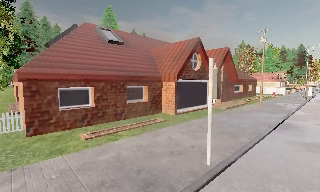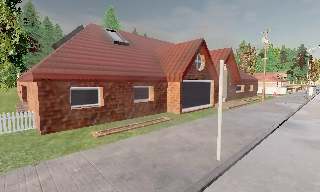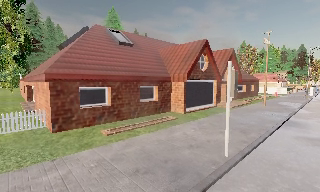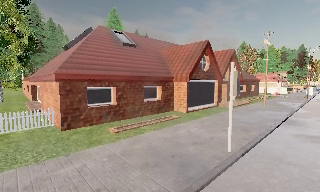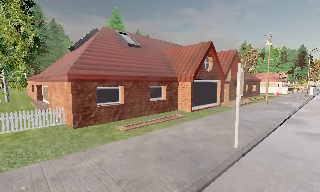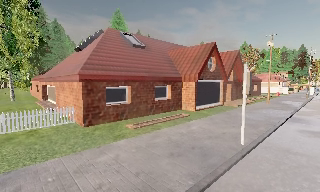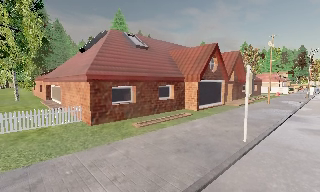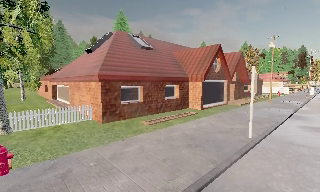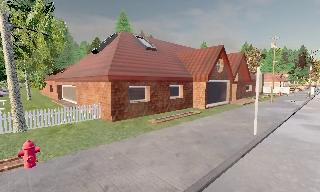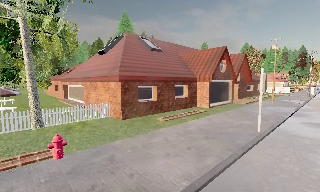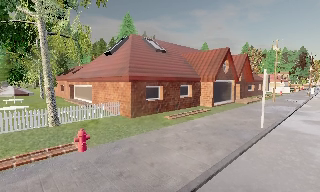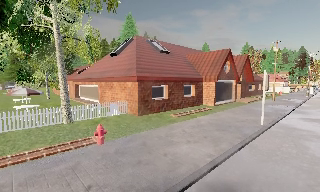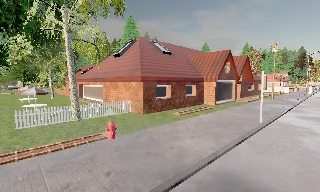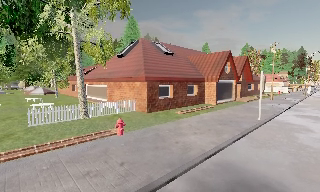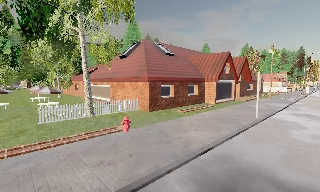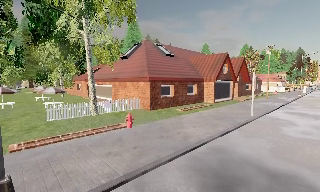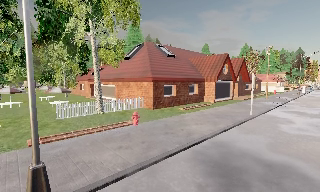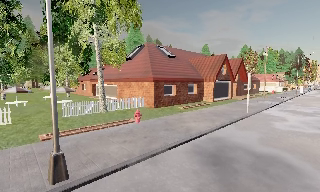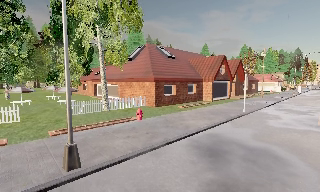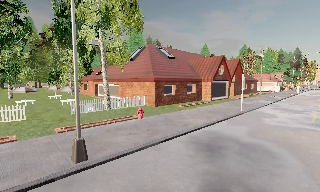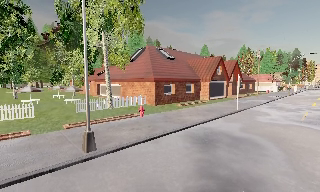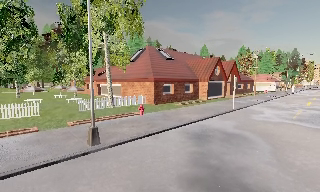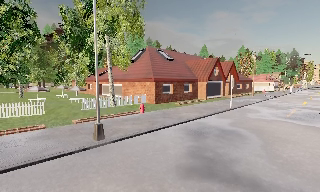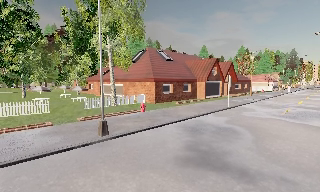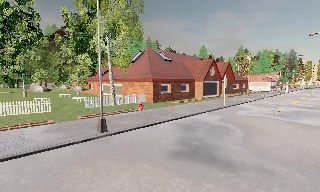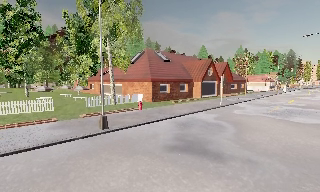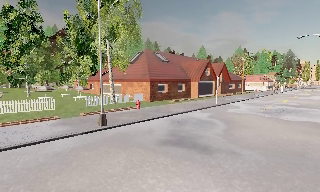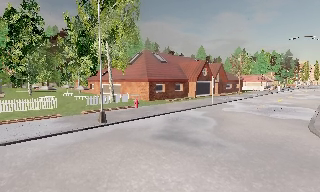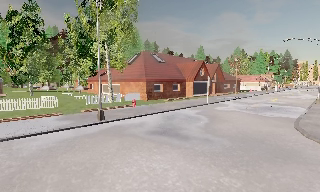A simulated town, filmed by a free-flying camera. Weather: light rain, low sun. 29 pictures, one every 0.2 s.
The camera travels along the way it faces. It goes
backward.
0.0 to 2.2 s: The camera travels backward and to its left, about 6 m, so what stands in front gets smaller.
2.2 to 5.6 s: The camera travels backward, about 10 m, so what stands in front gets smaller.
The film runs forward here.
